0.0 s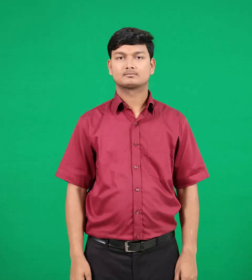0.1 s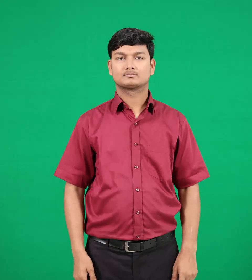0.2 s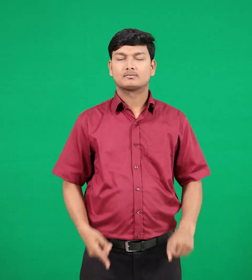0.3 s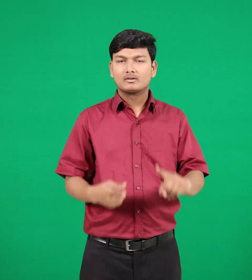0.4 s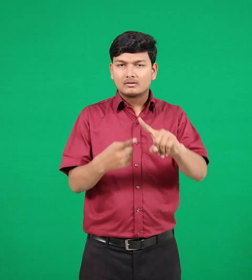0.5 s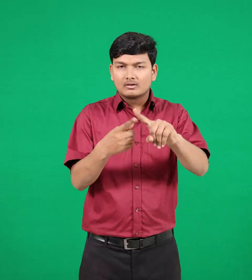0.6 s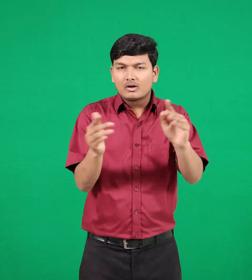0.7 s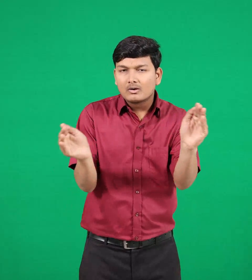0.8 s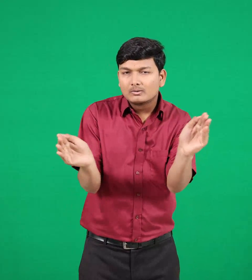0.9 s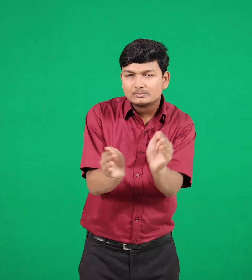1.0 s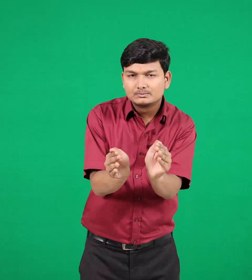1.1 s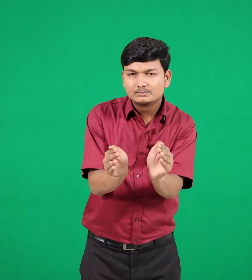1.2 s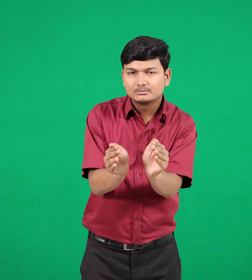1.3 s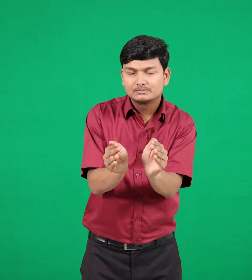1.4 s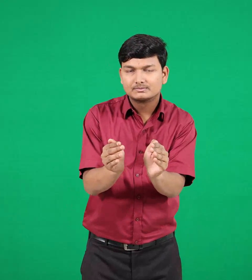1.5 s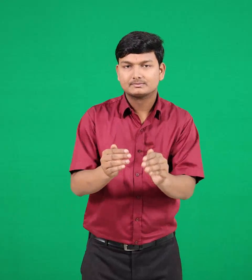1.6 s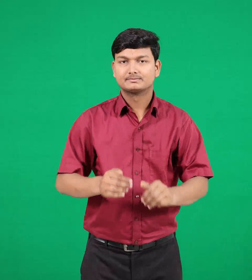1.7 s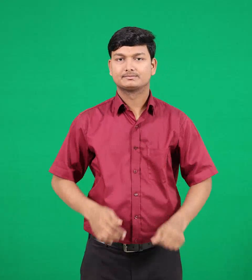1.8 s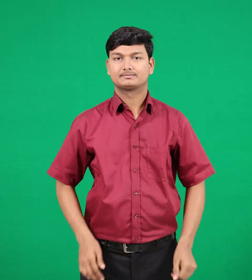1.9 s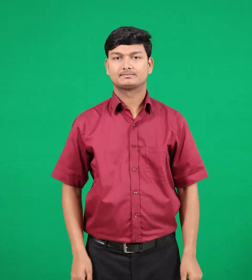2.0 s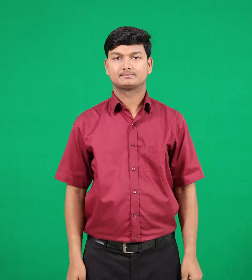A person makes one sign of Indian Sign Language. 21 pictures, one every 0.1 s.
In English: town
